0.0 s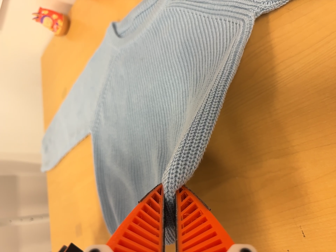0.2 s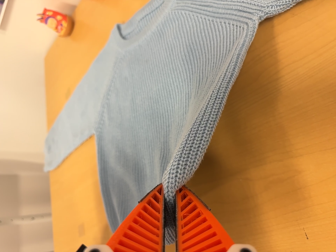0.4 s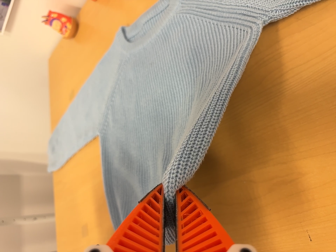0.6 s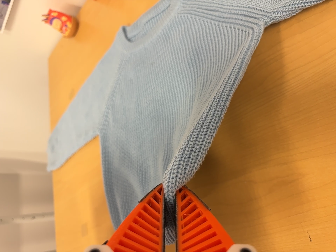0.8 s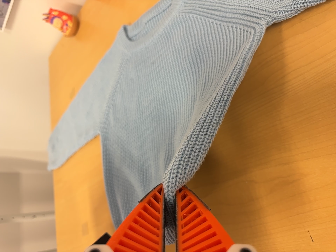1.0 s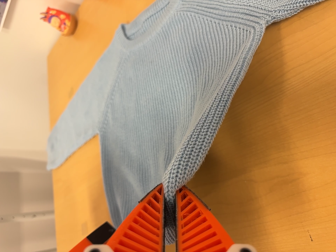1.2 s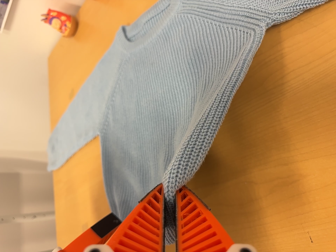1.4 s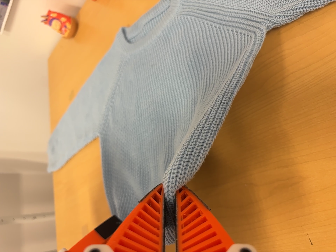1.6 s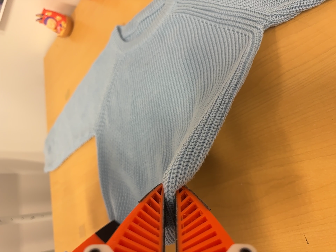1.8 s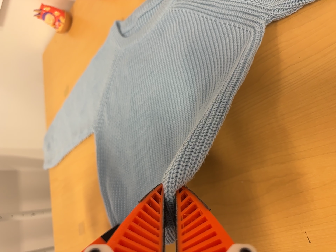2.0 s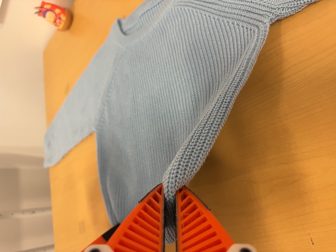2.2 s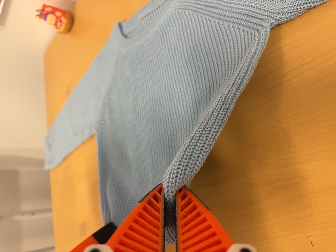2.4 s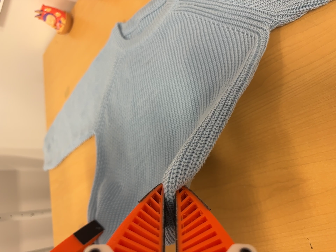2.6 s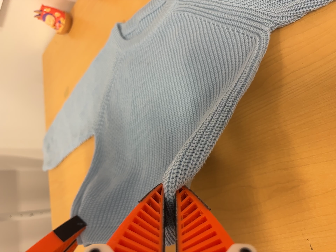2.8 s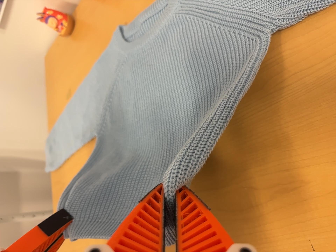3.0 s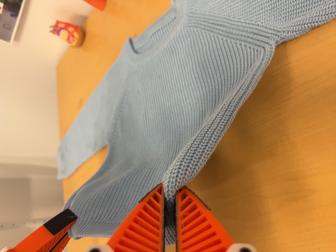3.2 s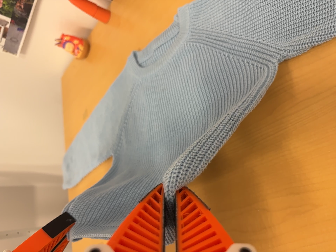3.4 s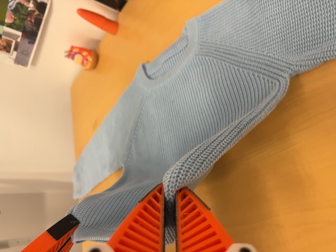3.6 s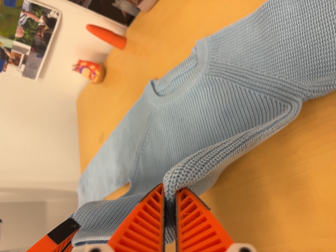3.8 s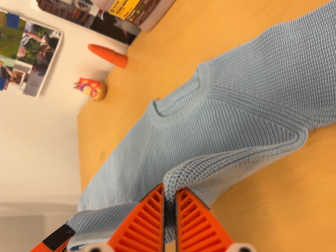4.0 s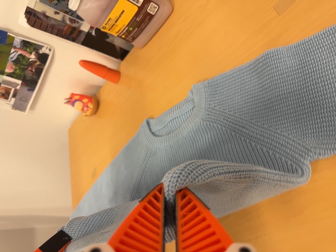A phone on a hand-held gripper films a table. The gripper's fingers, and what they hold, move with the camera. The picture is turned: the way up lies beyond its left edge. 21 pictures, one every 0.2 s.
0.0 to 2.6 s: The camera shifts only a little, or ends up much as it began.
2.6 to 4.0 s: The camera travels toward the top of its view, about 12 cm, so close, fixed things drift downward. Its aim tips toward the top of its view by about 10 degrees, and the scene shifts downward.
The film runs forward here.
